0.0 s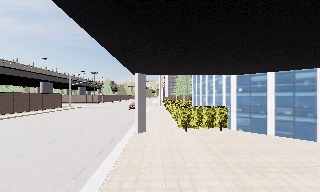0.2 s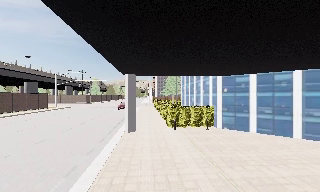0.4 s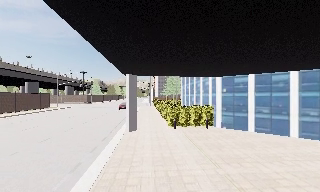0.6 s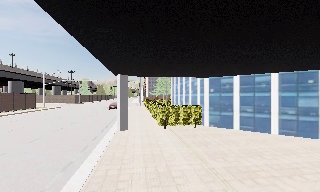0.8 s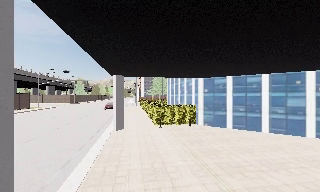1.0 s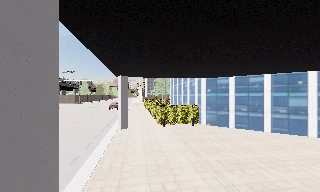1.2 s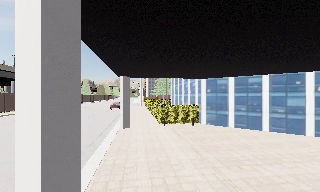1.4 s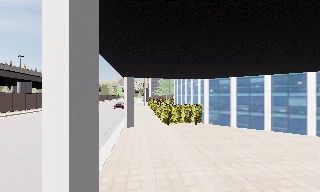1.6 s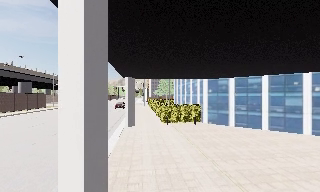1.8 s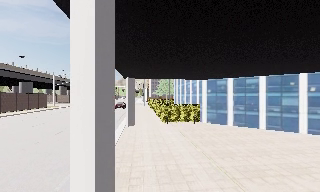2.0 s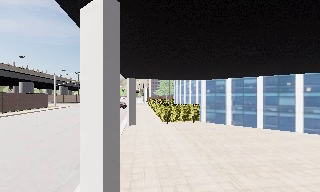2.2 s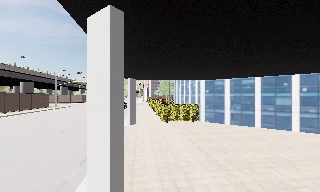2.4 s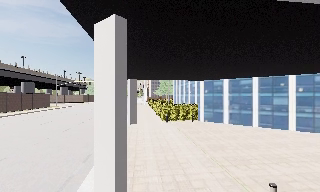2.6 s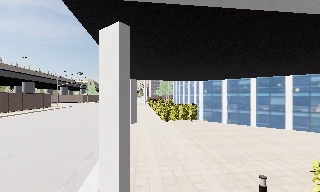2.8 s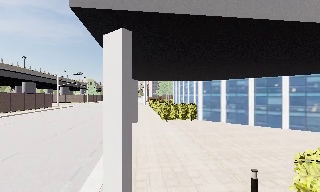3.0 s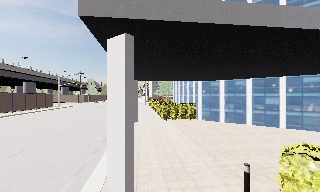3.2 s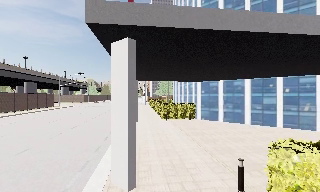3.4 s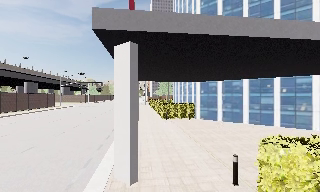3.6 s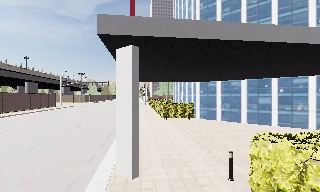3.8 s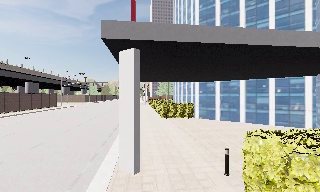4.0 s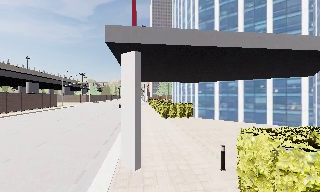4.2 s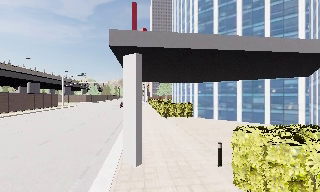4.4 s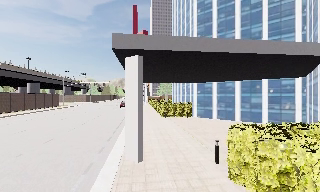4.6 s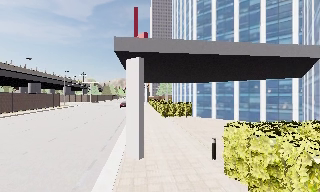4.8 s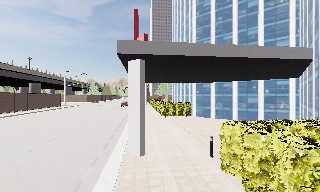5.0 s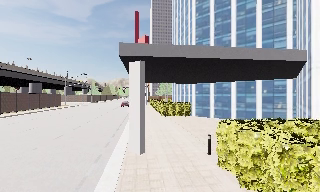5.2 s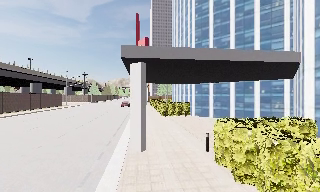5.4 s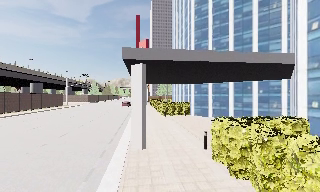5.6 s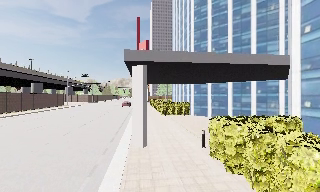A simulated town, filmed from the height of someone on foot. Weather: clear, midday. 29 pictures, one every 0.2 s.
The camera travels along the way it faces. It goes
backward.
0.0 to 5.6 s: The camera travels backward, about 8 m, so what stands in front gets smaller.
The film runs backward here.
